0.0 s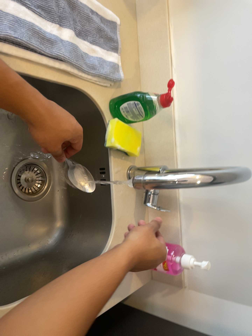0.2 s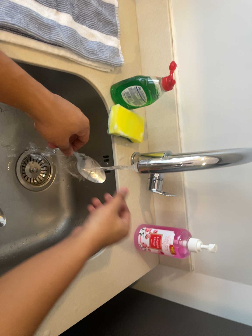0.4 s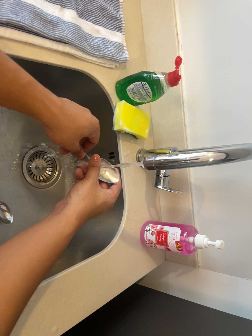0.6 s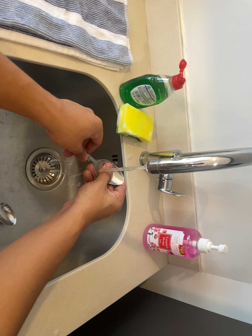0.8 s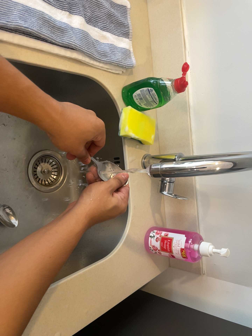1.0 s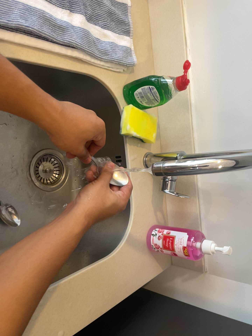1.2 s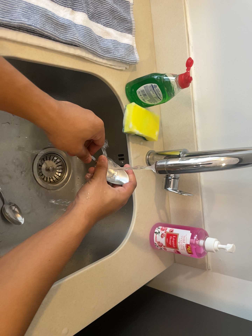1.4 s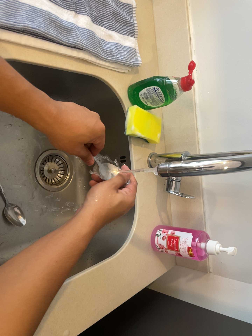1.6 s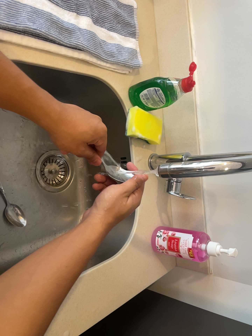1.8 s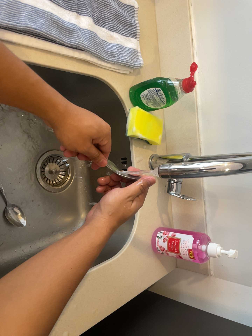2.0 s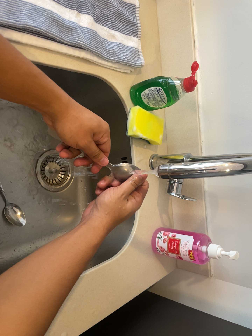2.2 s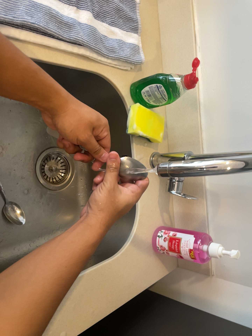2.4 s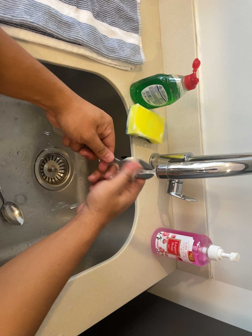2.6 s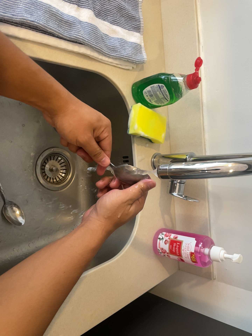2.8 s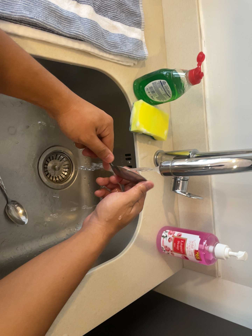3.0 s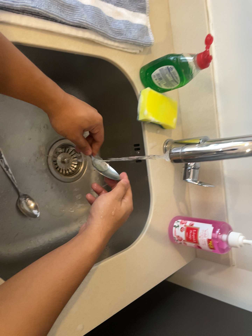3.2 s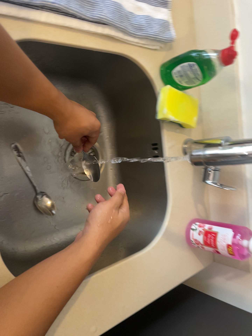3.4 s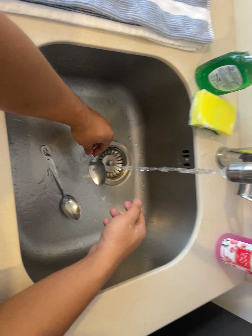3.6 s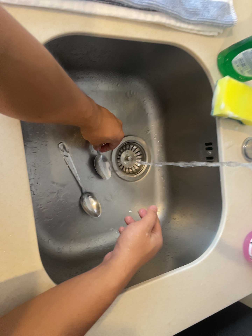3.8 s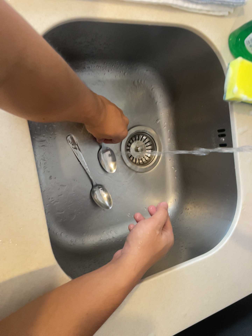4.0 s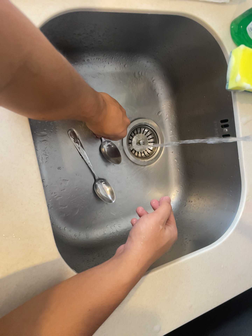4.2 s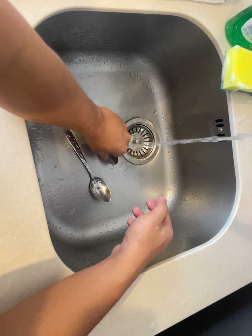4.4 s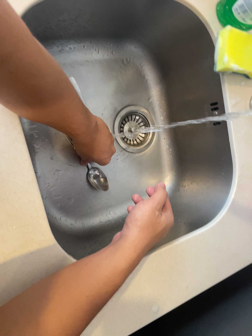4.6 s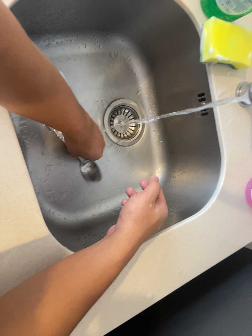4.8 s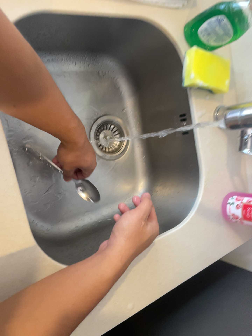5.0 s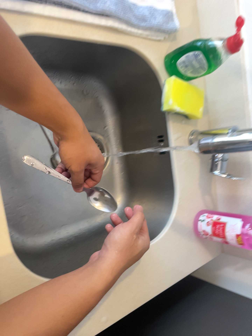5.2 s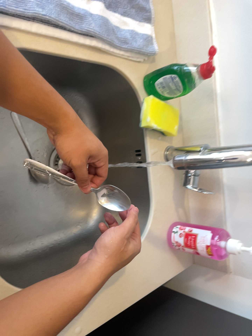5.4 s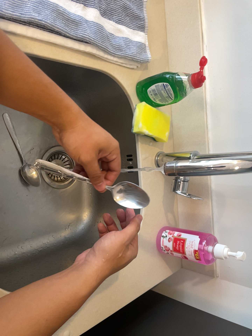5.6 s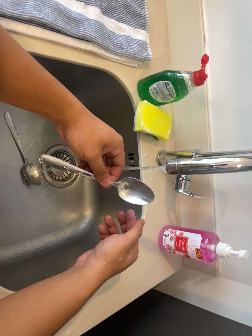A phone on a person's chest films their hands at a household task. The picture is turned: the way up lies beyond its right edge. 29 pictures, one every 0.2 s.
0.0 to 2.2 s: The camera shifts only a little, or ends up much as it began.
2.2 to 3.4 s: The camera pans to its left by about 15 degrees. It travels forward, about 6 cm, so what stands in front looms larger.
3.4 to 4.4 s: The camera shifts only a little, or ends up much as it began.
4.4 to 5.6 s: The scene slides to the left, as the camera pans about 20 degrees to its right. It travels backward, about 9 cm, so what stands in front gets smaller. Its aim tips toward the top of its view by about 10 degrees, and the scene shifts downward.
The film runs forward here.
